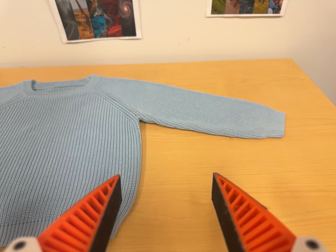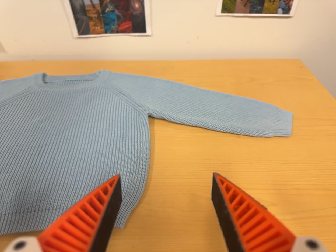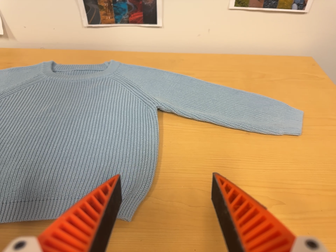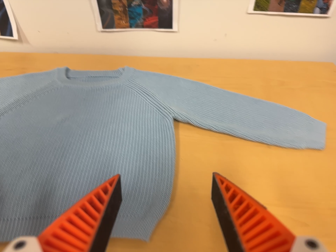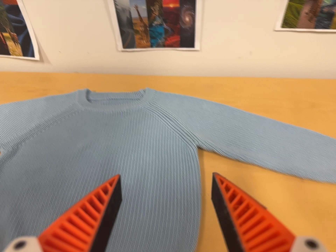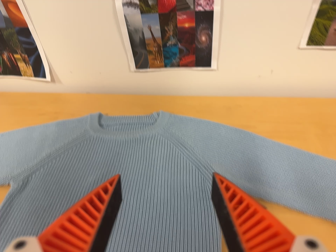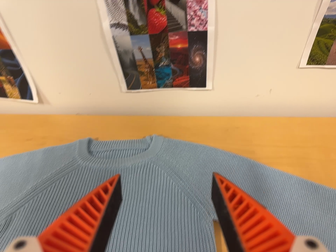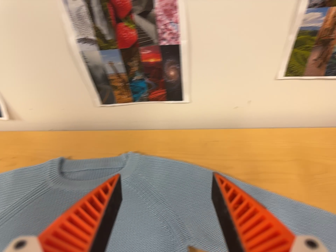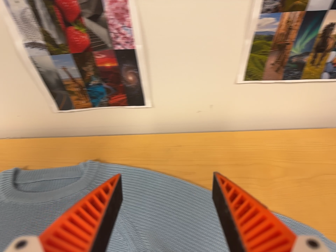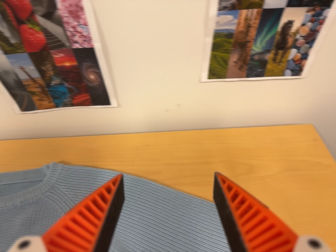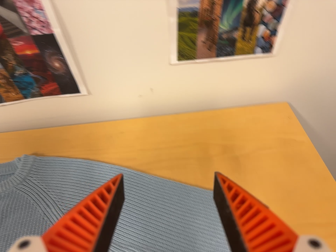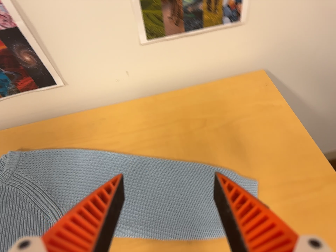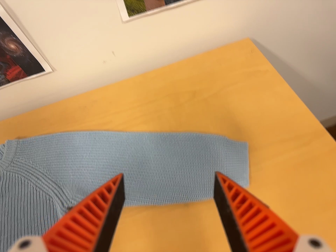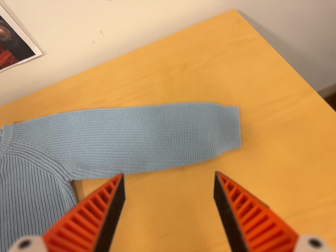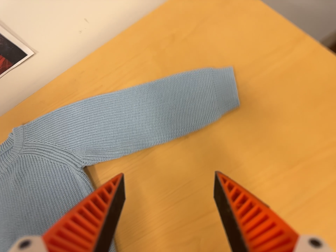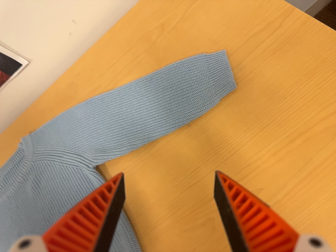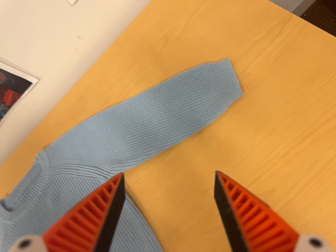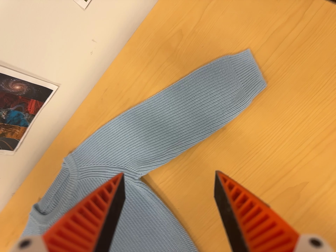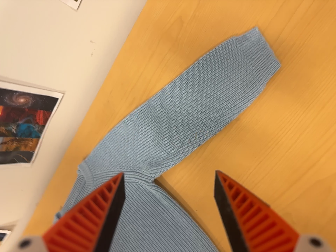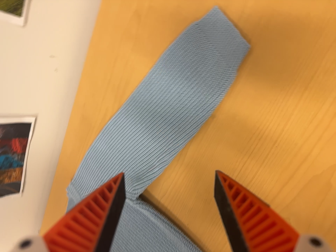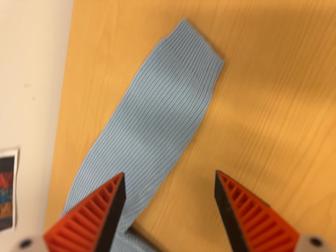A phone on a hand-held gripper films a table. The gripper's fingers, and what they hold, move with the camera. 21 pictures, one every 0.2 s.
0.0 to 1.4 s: The camera travels toward the top of its view and forward, about 26 cm, so close, fixed things drift downward.
1.4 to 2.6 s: The camera travels to its right, about 22 cm, so close, fixed things drift to the left. Its aim tips toward the bottom of its view by about 10 degrees, and the scene shifts upward. It rolls about its line of sight by about 20 degrees, and the scene rotates counterclockwise.
2.6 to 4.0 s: The camera pans to its left by about 15 degrees. It travels to its right, toward the top of its view and forward, about 18 cm. Its aim tips toward the bottom of its view by about 15 degrees. It rolls about its line of sight by about 50 degrees, and the scene rotates counterclockwise.
The film runs forward here.
